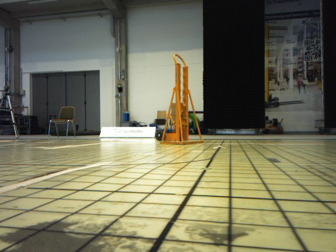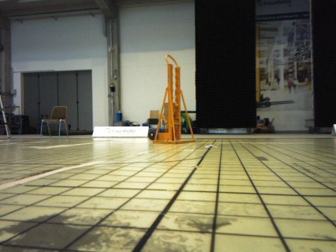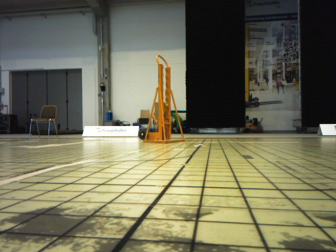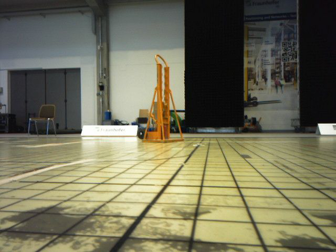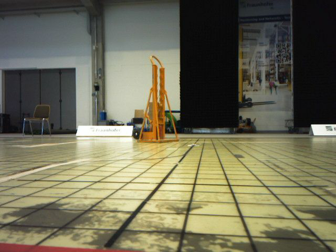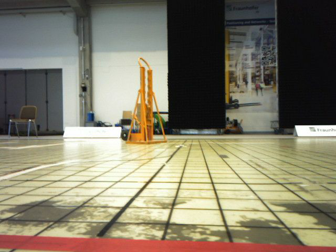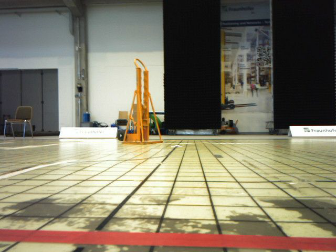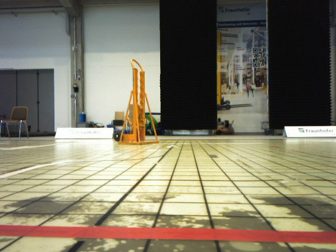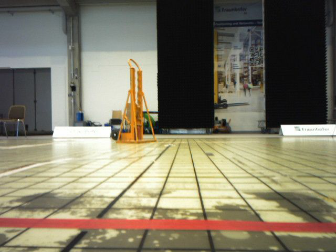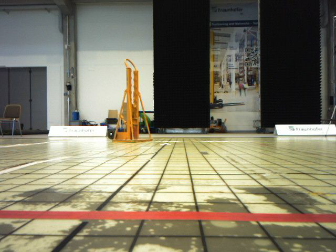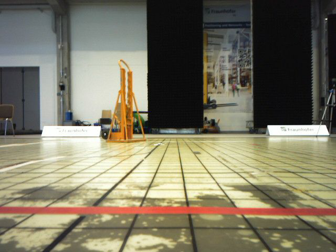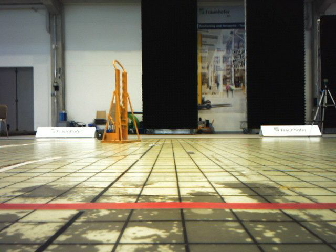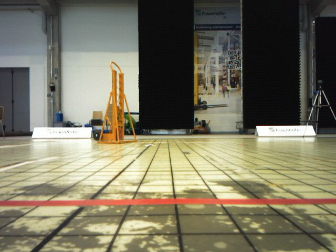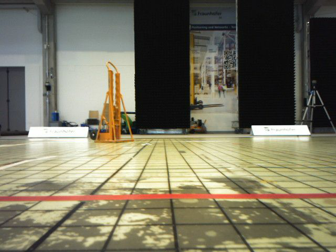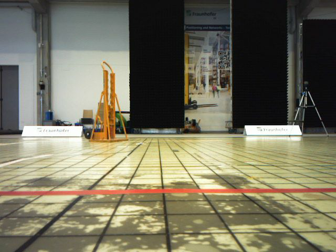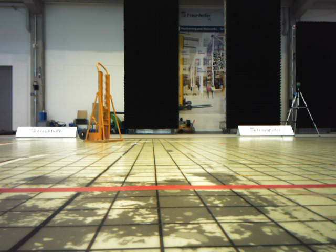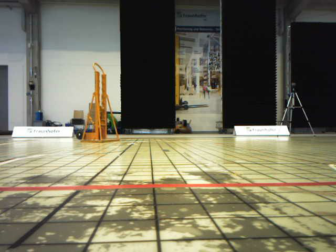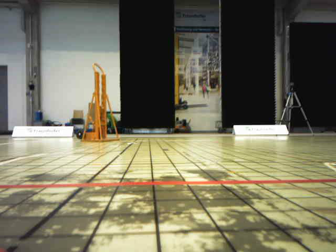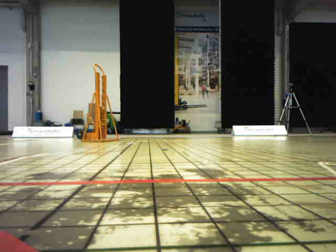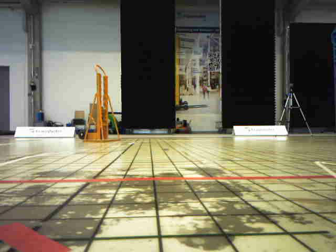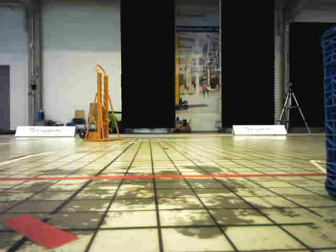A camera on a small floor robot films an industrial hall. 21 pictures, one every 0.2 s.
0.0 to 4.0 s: The scene slides to the left, as the camera pans about 15 degrees to its right. It travels backward, about 0.8 m, so what stands in front gets smaller.
The film runs backward here.
